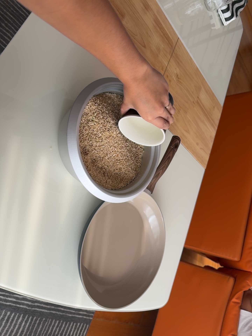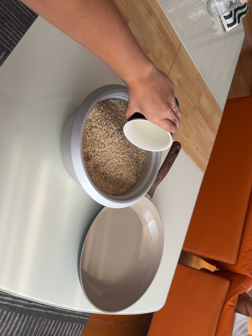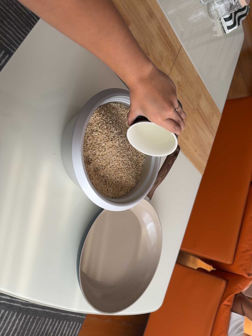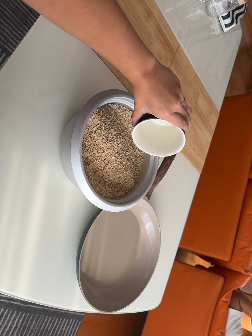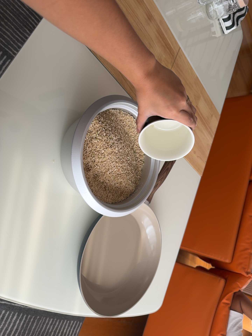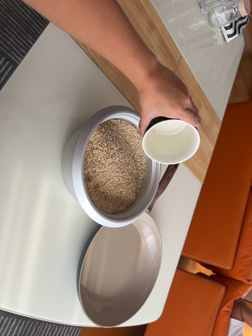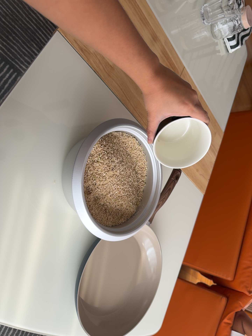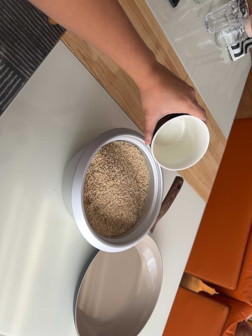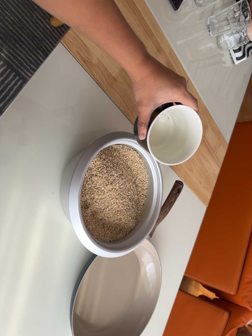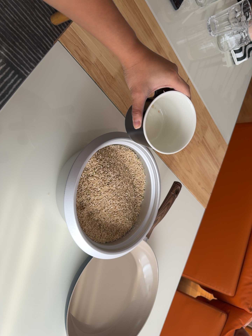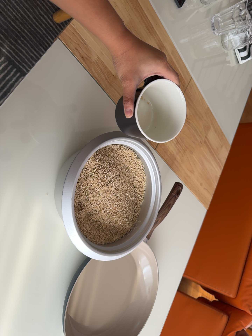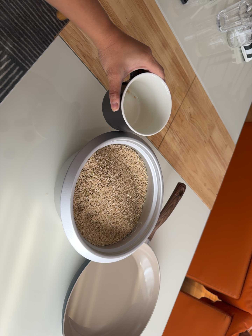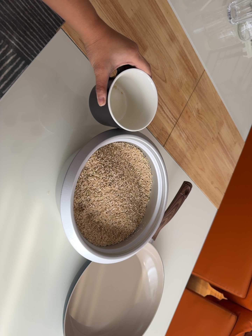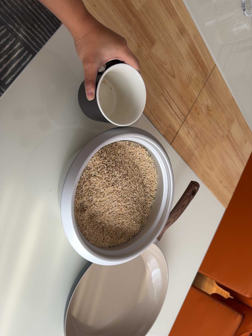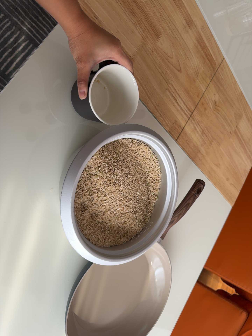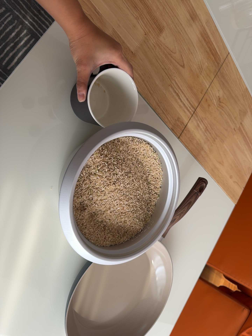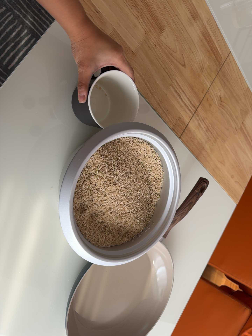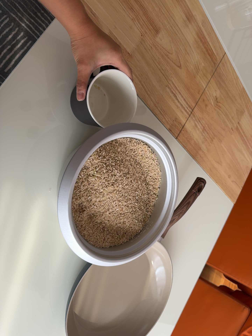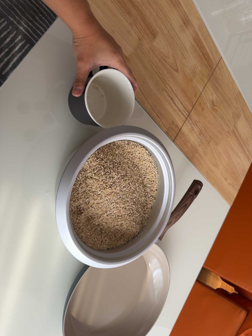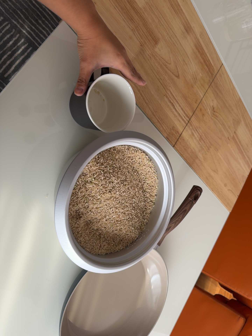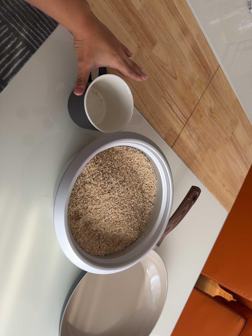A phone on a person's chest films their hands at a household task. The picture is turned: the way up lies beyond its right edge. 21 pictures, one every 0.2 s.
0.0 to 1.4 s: The camera travels toward the top of its view, about 9 cm, so close, fixed things drift downward.
1.4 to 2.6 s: The camera travels forward, about 8 cm, so what stands in front looms larger.
2.6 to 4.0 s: The camera shifts only a little, or ends up much as it began.
The film runs backward here.
